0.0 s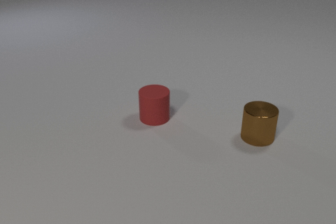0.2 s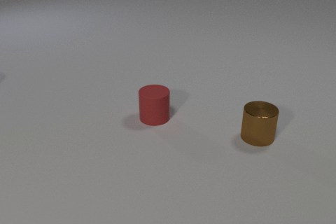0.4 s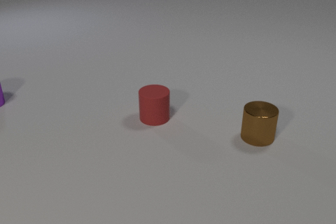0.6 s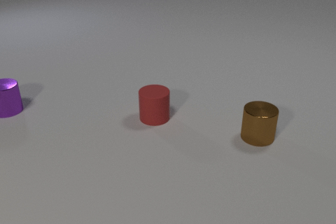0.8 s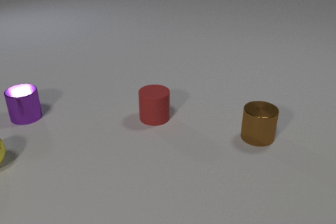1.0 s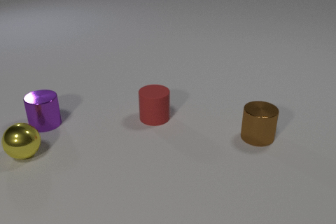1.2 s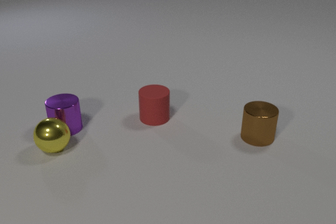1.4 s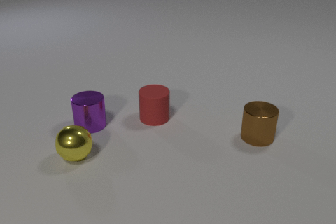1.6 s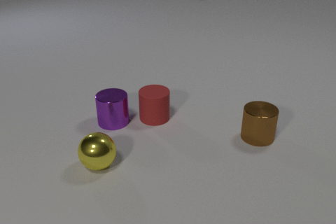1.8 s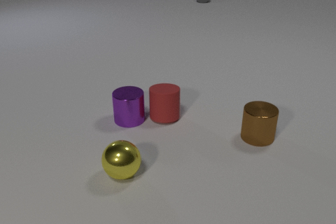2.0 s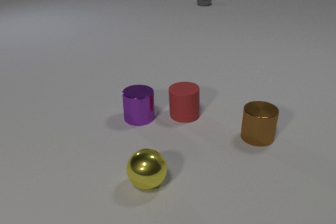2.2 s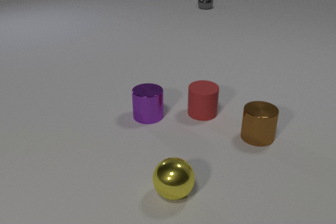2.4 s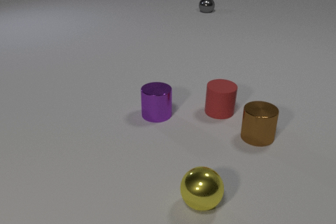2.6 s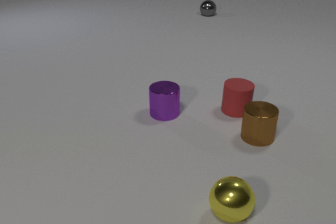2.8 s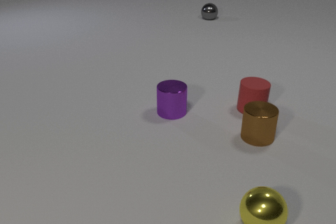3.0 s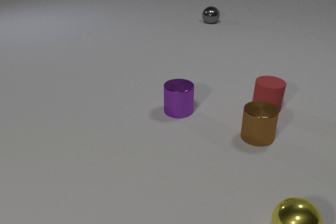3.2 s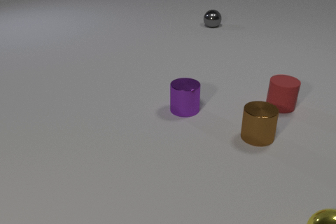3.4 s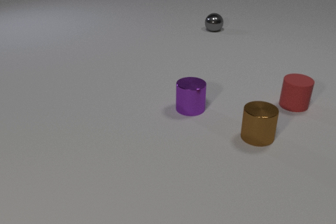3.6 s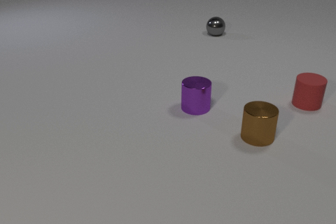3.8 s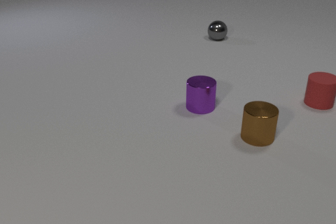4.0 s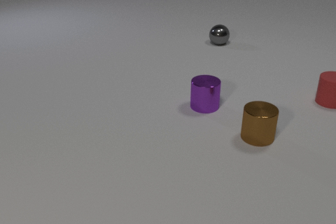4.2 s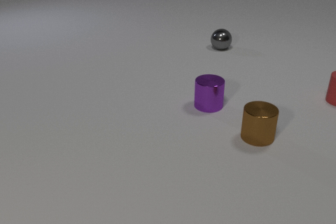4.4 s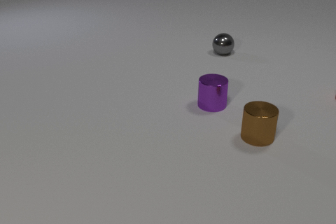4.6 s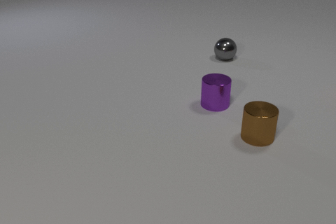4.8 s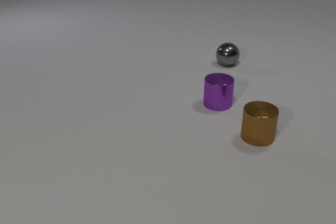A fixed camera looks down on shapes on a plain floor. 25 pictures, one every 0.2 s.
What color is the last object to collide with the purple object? red.
How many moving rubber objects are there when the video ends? 0.
What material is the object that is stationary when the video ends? metal.
0.0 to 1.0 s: The purple metal cylinder comes in at the left edge, slides toward the camera and to the right. The yellow metal sphere comes in at the left edge, rolls to the right.
1.0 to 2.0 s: The purple metal cylinder slides to the right. The yellow metal sphere rolls to the right and toward the camera. The red rubber cylinder slides to the right. The gray metal sphere comes in at the top edge, rolls toward the camera. The purple metal cylinder and the yellow metal sphere collide. The purple metal cylinder and the red rubber cylinder collide.
2.0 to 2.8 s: The purple metal cylinder slides to the right. The yellow metal sphere rolls to the right and toward the camera. The red rubber cylinder slides to the right. The gray metal sphere rolls toward the camera.
2.8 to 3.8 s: The purple metal cylinder slides to the right and away from the camera. The yellow metal sphere rolls to the right, leaves at the bottom edge. The red rubber cylinder slides to the right and away from the camera. The gray metal sphere rolls toward the camera.
3.8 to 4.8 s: The purple metal cylinder slides to the right and away from the camera. The red rubber cylinder slides to the right and away from the camera, leaves at the right edge. The gray metal sphere rolls toward the camera.
